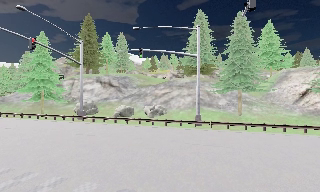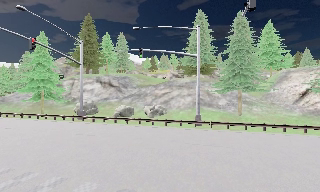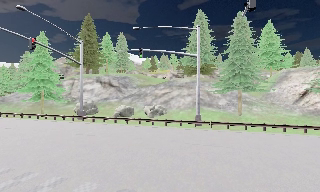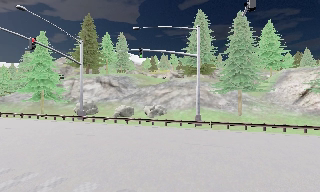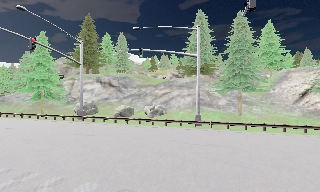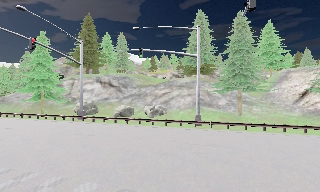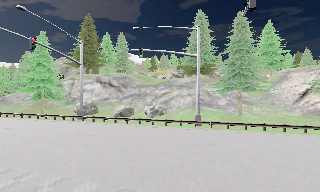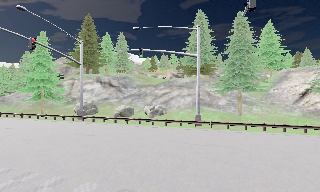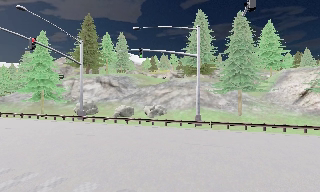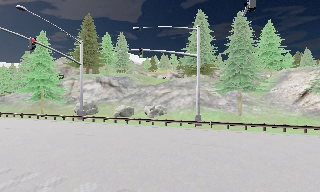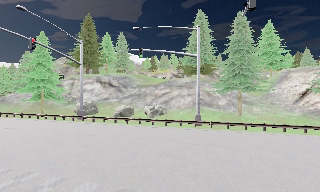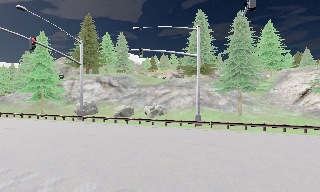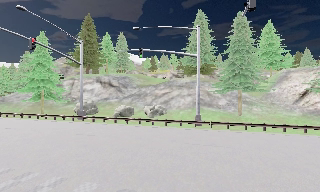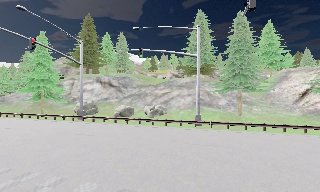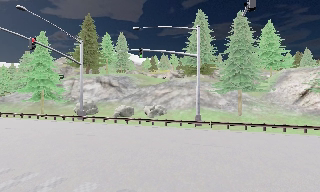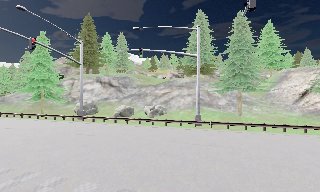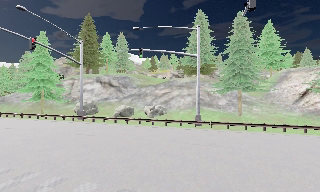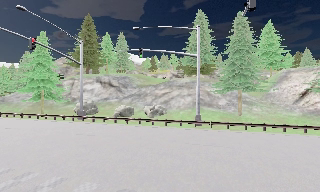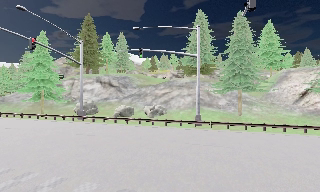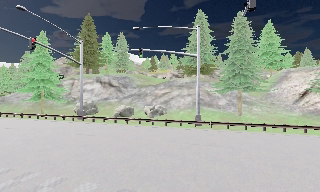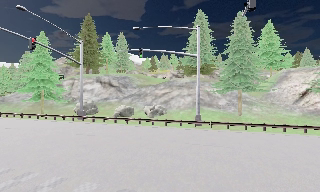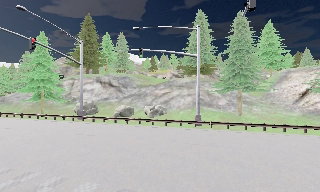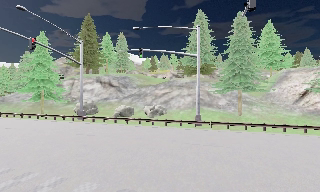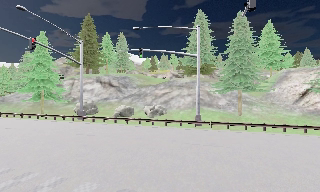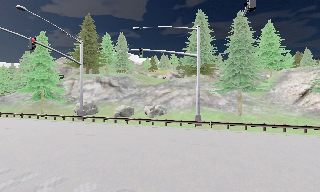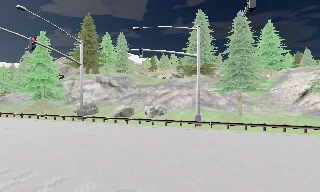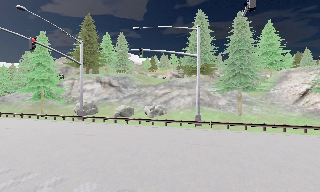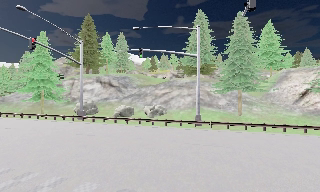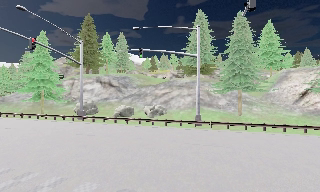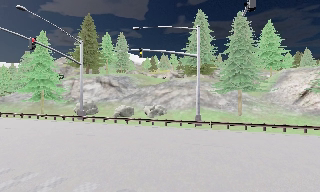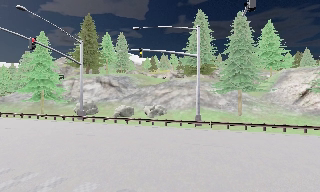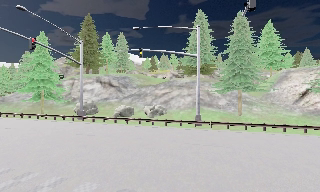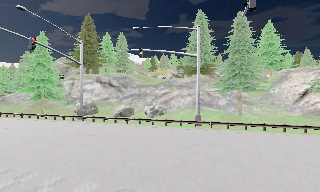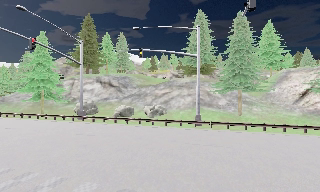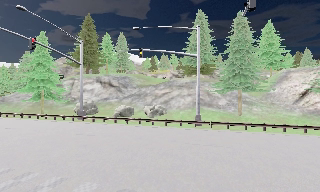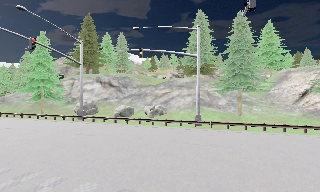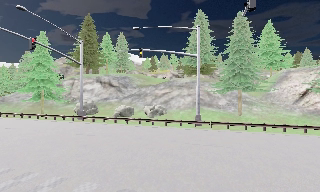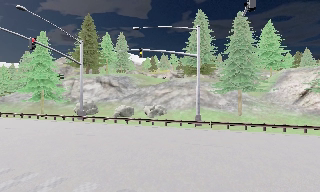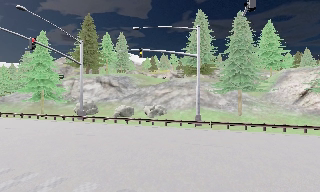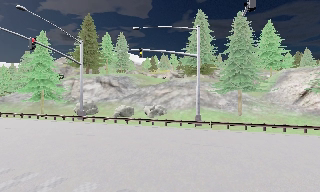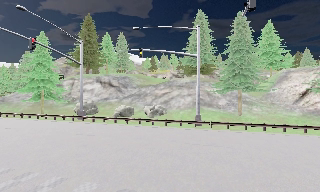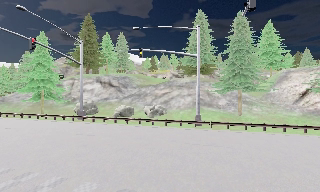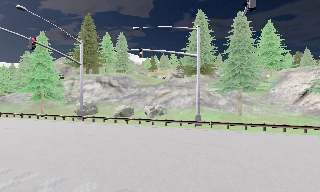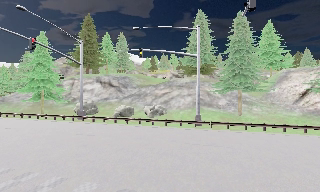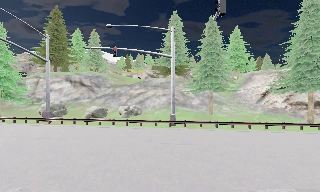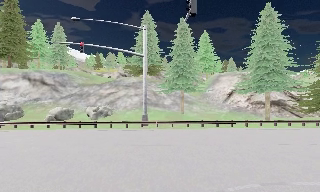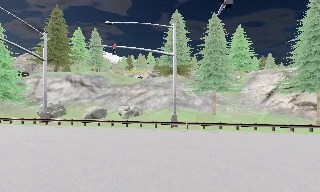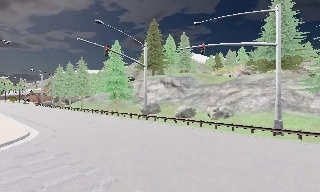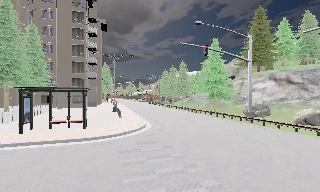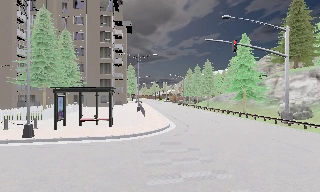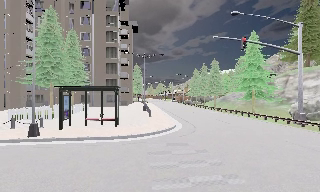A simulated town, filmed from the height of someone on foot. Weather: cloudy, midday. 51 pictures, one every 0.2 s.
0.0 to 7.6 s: The camera keeps its place and its aim.
7.6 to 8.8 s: The camera shifts only a little, or ends up much as it began.
8.8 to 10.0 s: The scene slides to the right, as the camera pans about 75 degrees to its left. It travels forward, about 1.5 m.
The film runs forward here.
